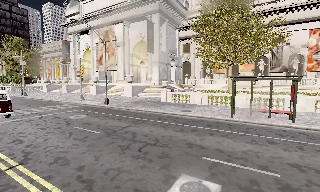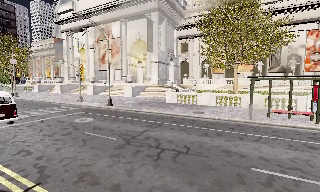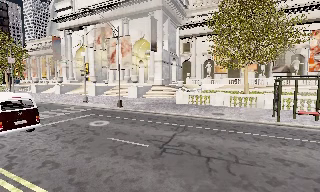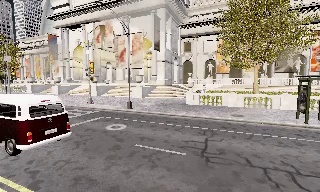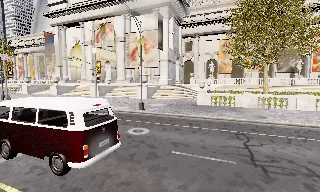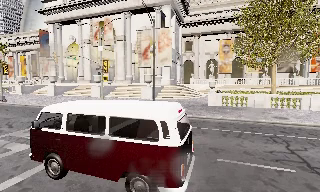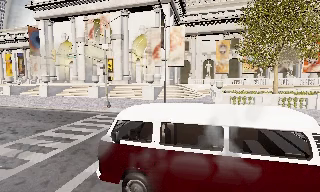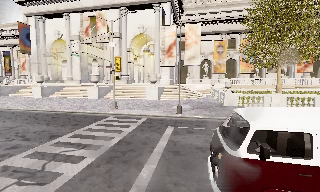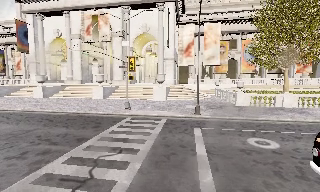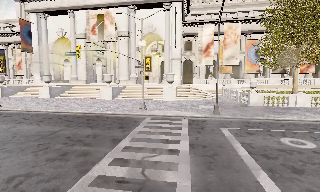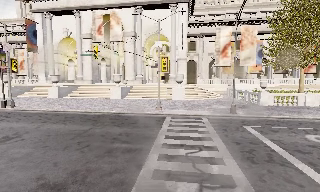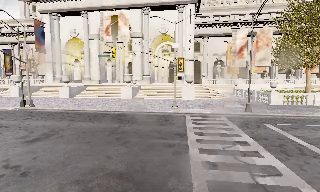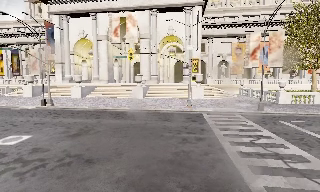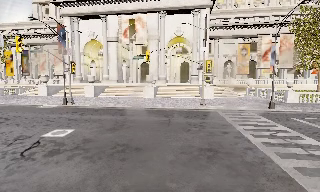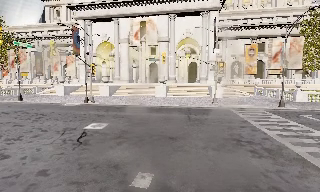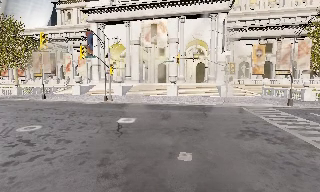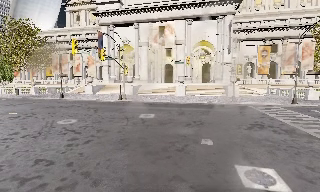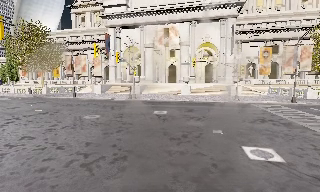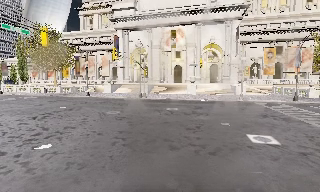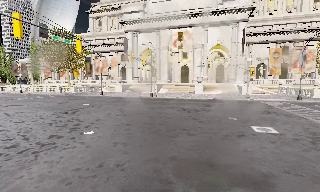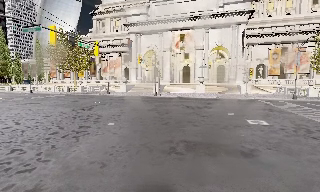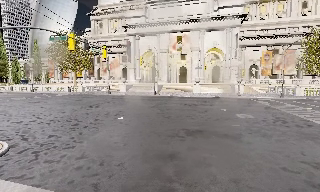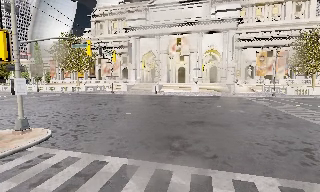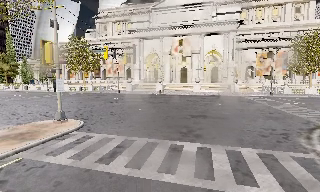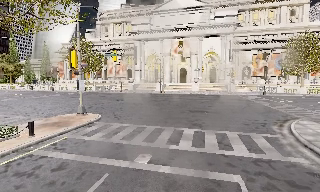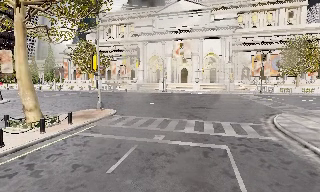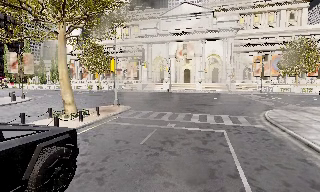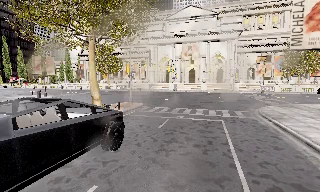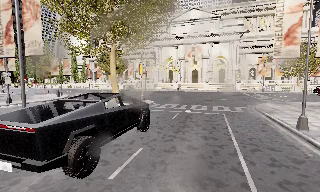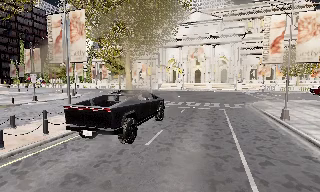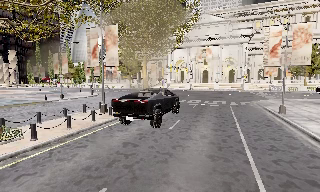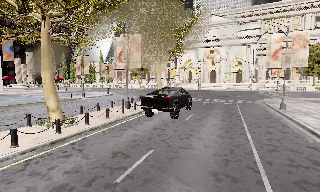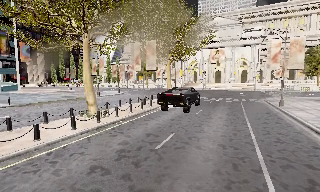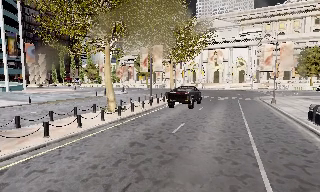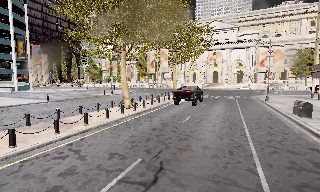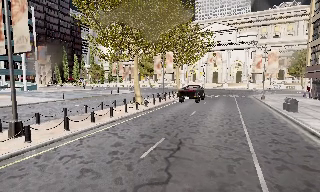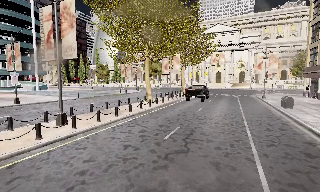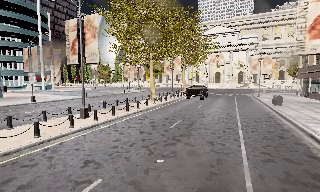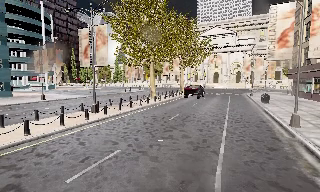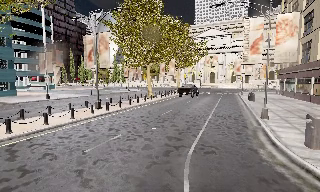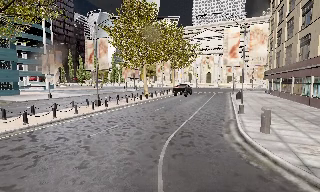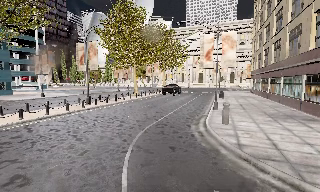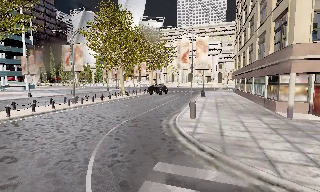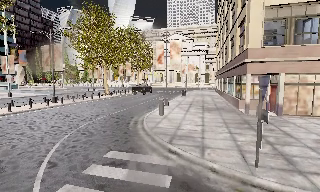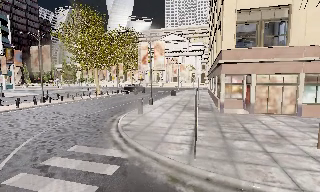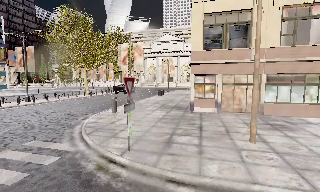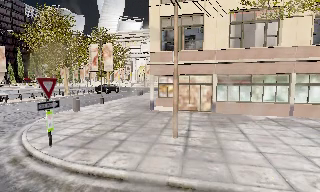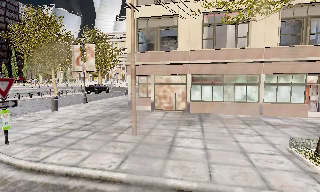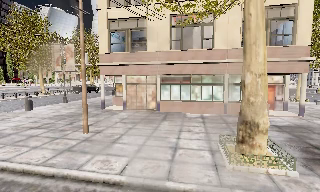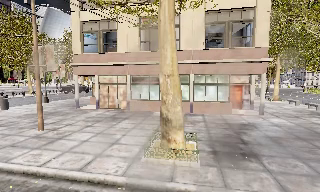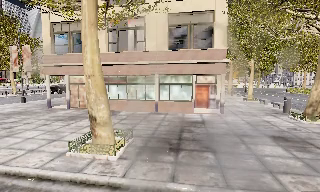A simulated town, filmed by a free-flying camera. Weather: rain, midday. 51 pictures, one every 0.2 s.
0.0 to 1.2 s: The camera pans to its right, which is clockwise from overhead, by about 15 degrees. It travels to its left and forward, about 10 m, so close, fixed things drift to the right.
1.2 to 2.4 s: The camera travels to its left, about 10 m, so close, fixed things drift to the right.
2.4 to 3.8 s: The camera travels backward and to its left, about 12 m, so what stands in front gets smaller.
3.8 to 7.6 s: The camera travels backward, about 40 m, so what stands in front gets smaller.
7.6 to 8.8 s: The camera travels backward and to its right, about 10 m, so what stands in front gets smaller.
8.8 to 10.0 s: The camera travels to its right, about 14 m, so close, fixed things drift to the left.
The film runs backward here.
